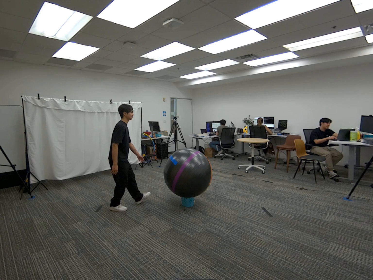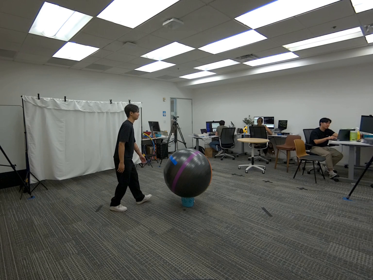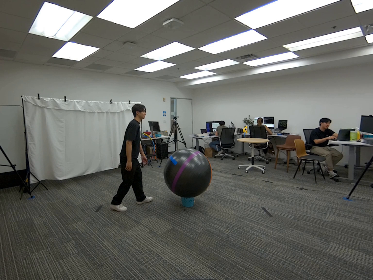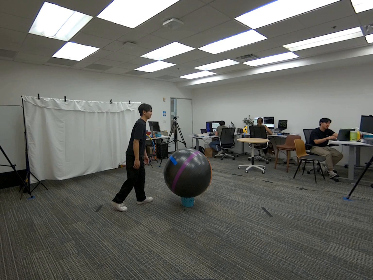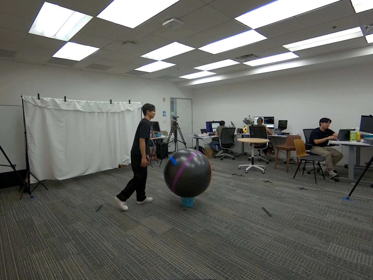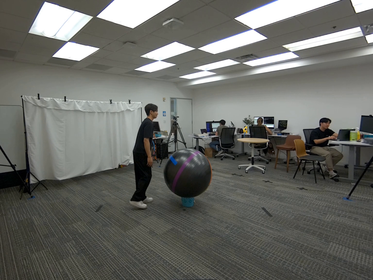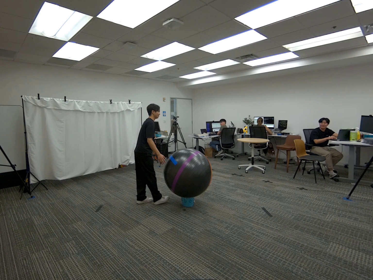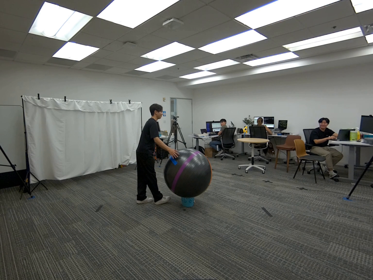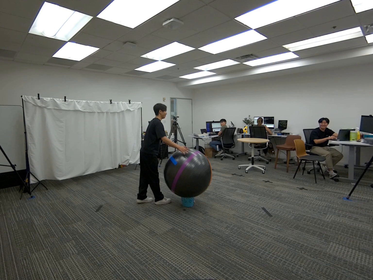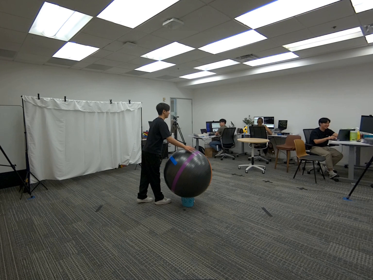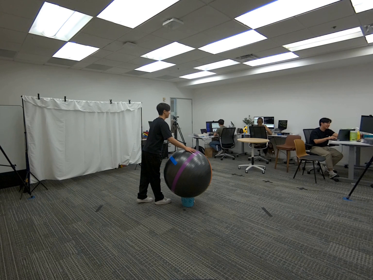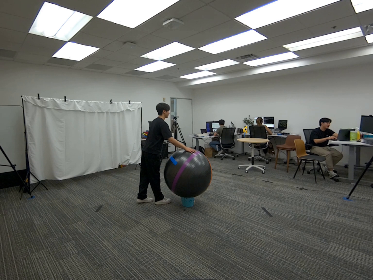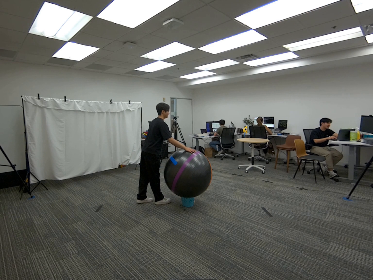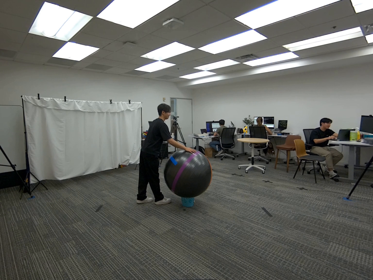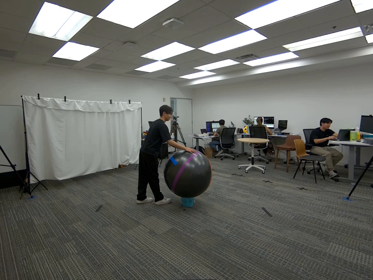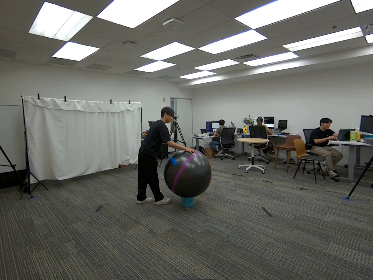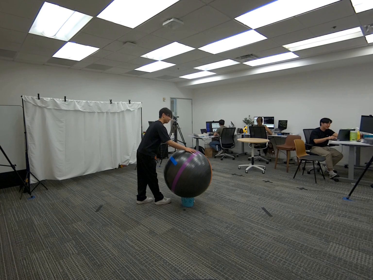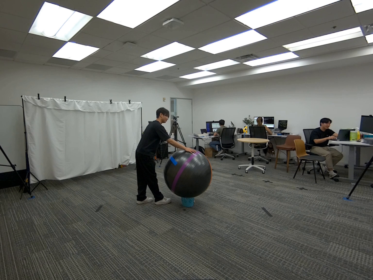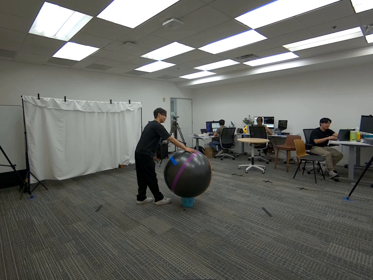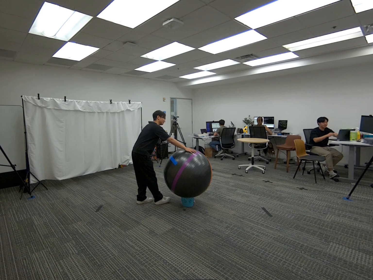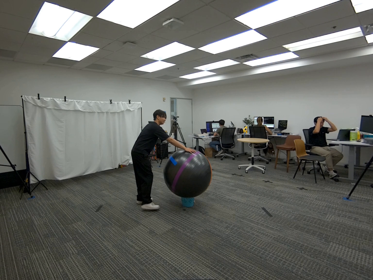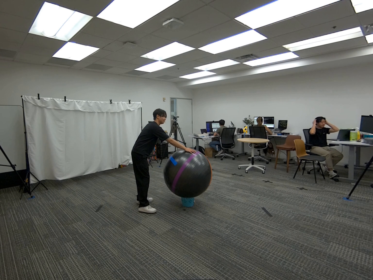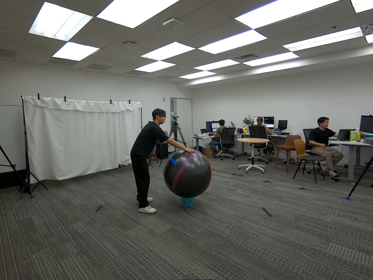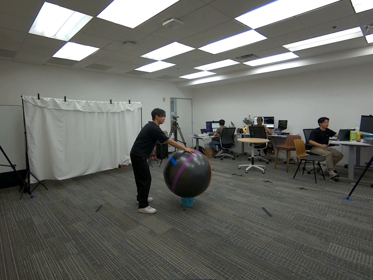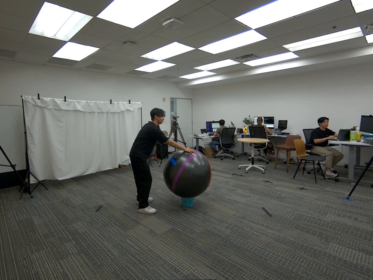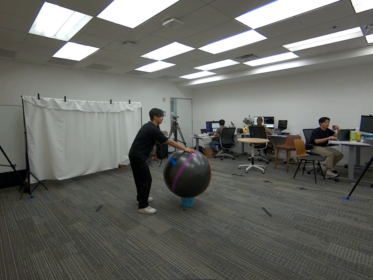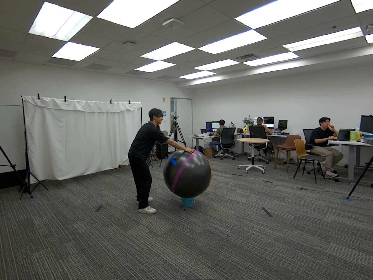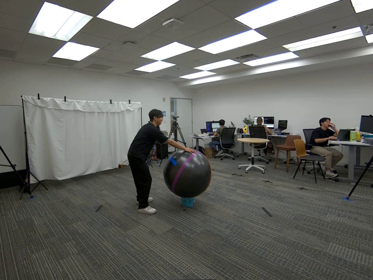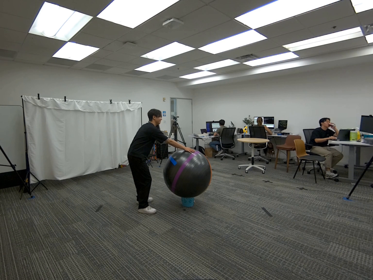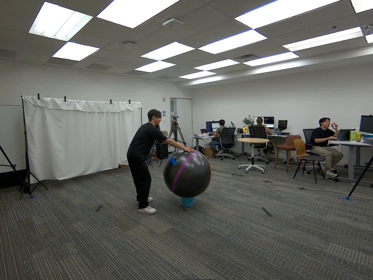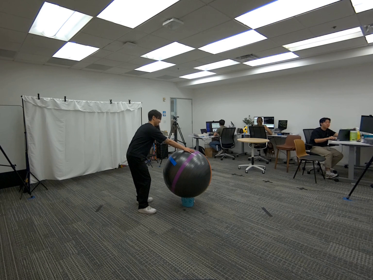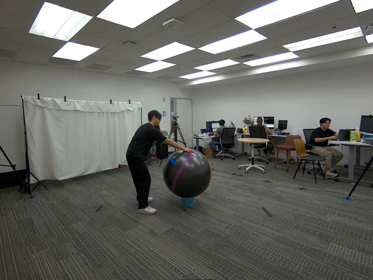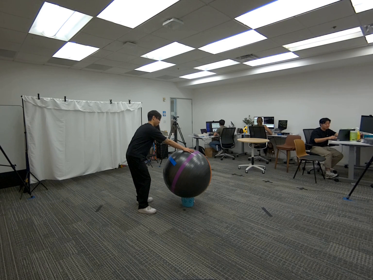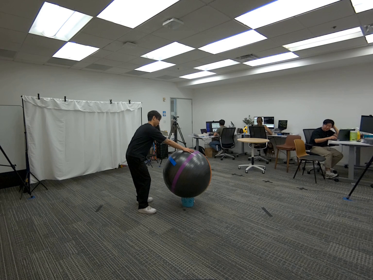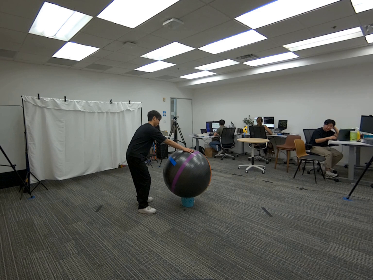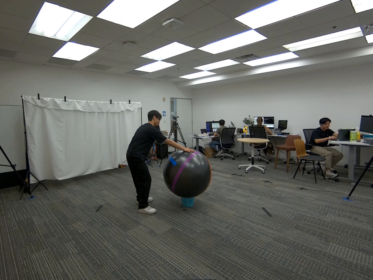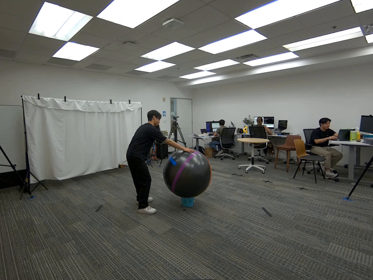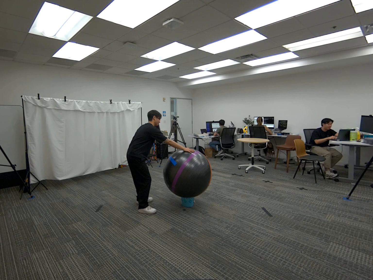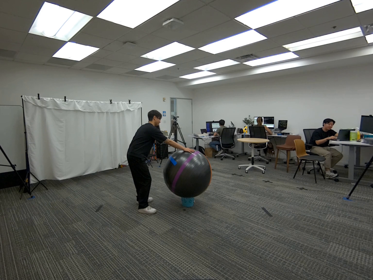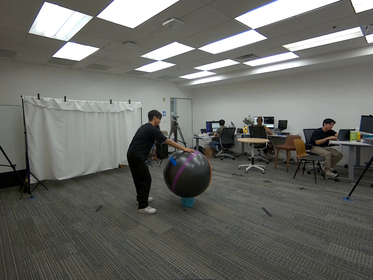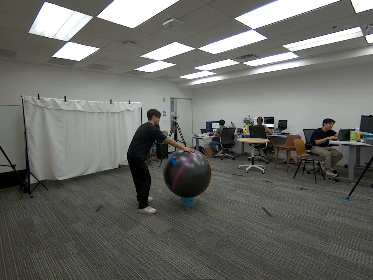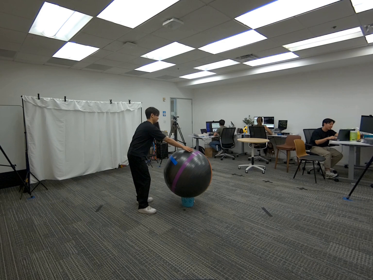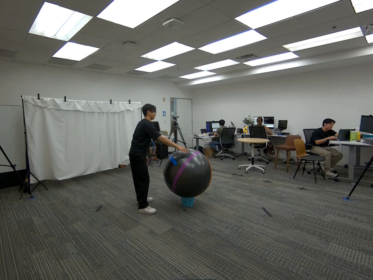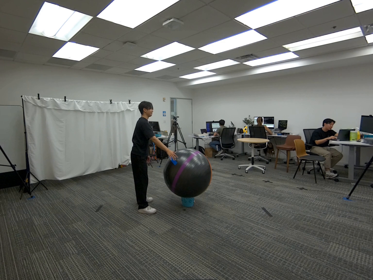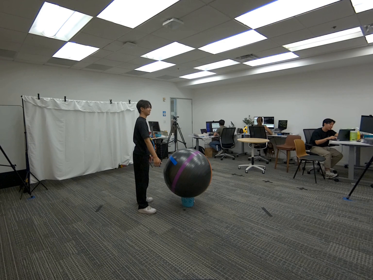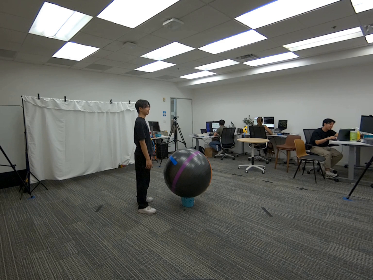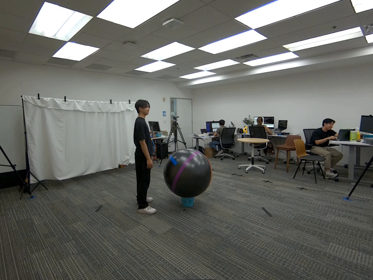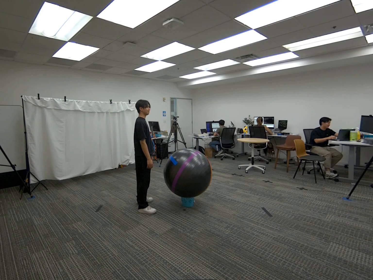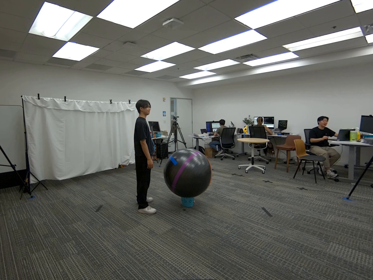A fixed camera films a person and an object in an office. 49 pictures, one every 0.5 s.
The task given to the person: Walk over to the yoga ball in the center of the bounding area and touch the yoga ball with your right hand.
